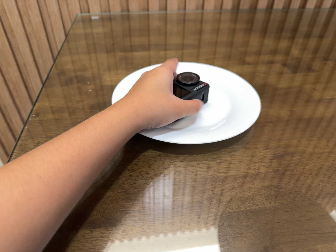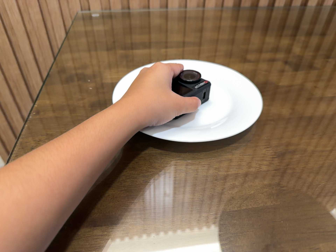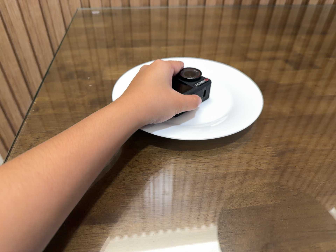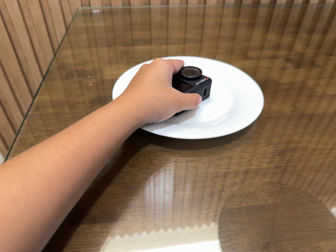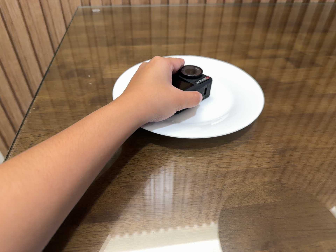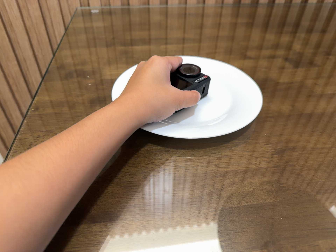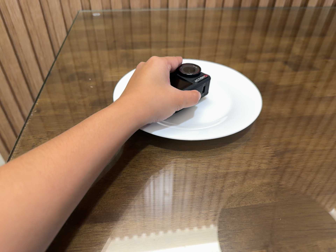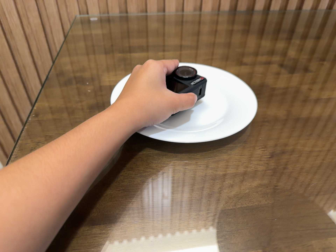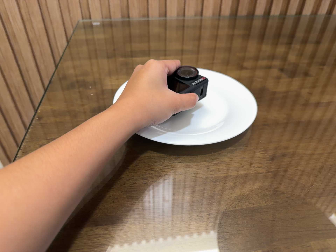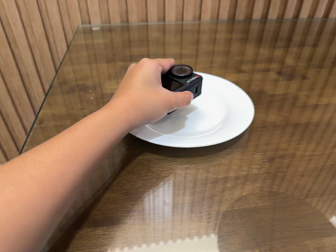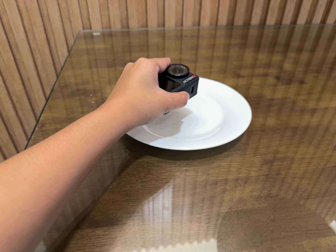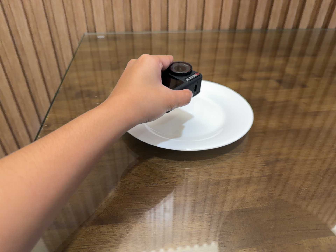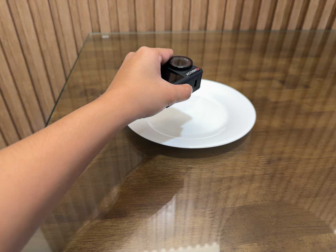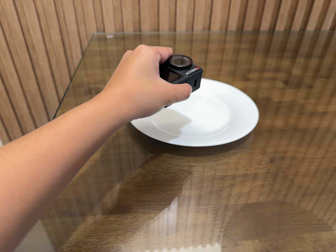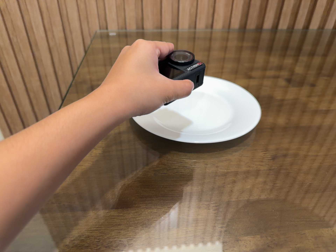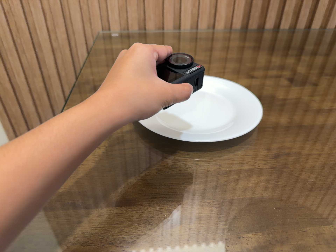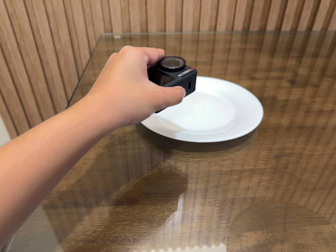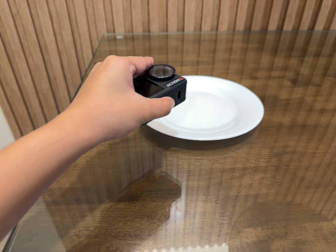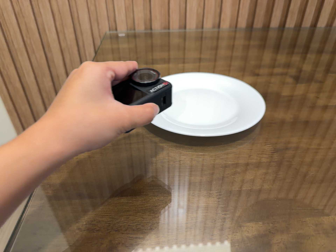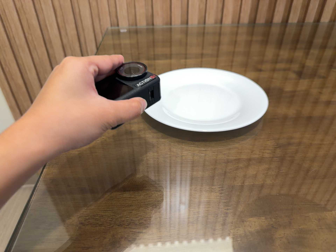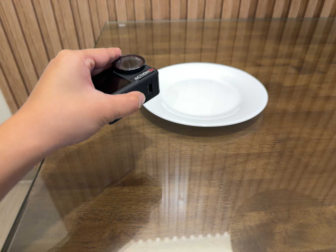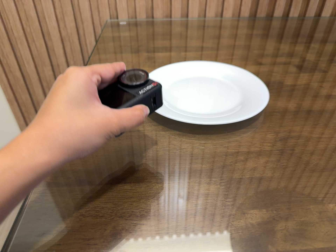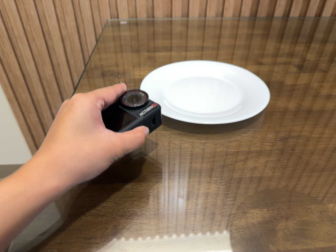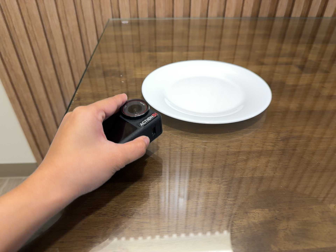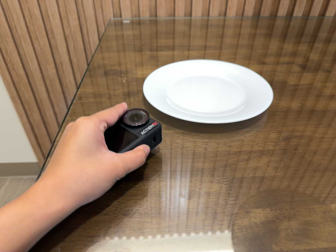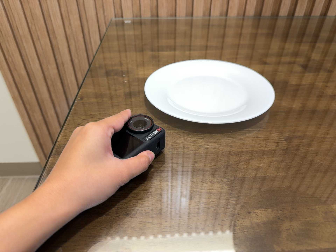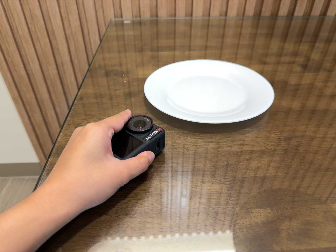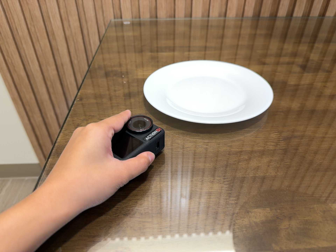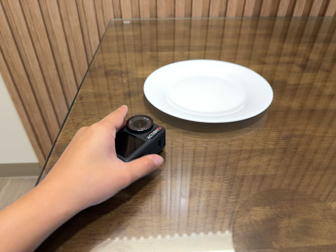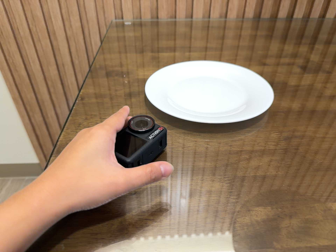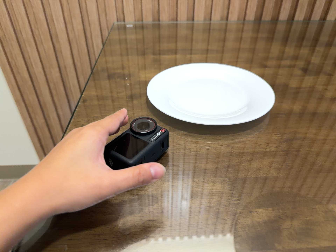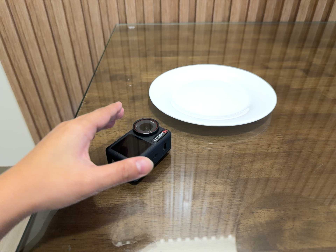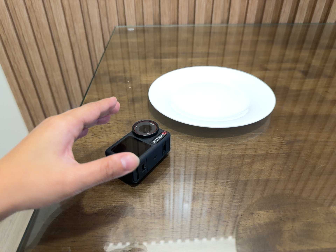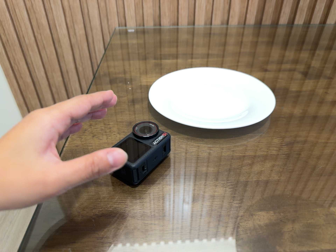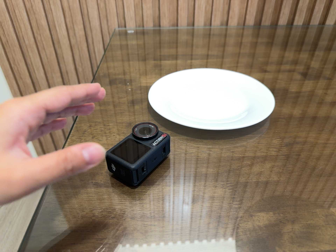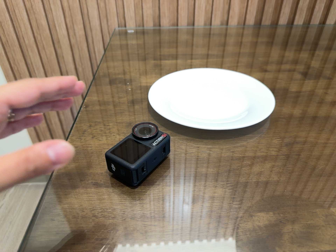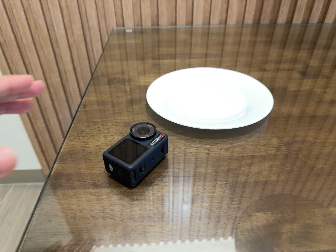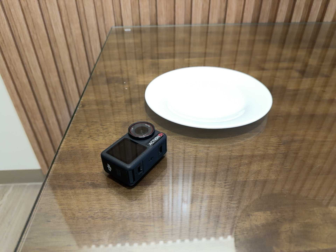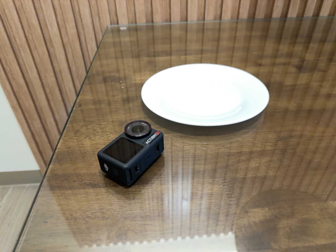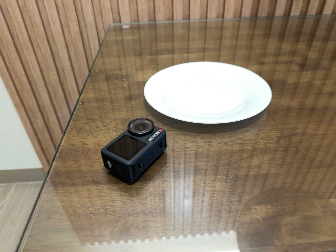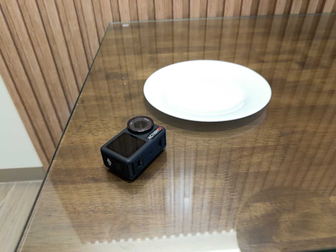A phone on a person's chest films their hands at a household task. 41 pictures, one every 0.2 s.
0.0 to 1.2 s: The camera keeps its place and its aim.
1.2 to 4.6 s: The camera travels backward, about 6 cm, so what stands in front gets smaller.
4.6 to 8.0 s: The camera shifts only a little, or ends up much as it began.
The film runs backward here.
